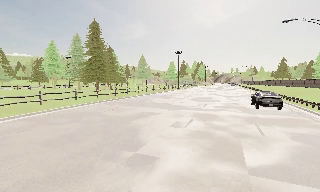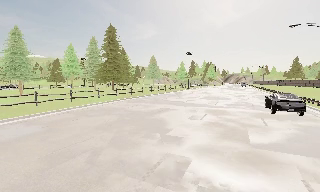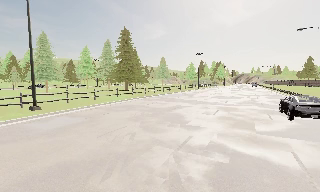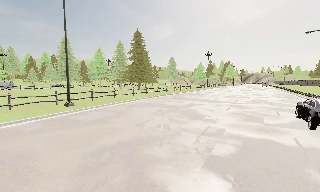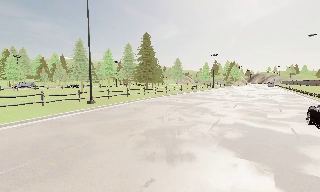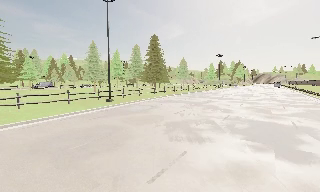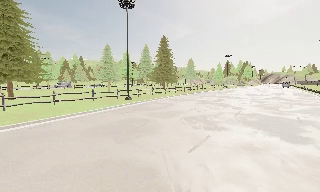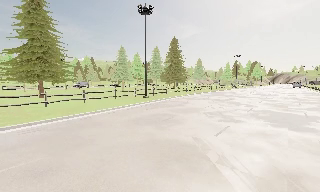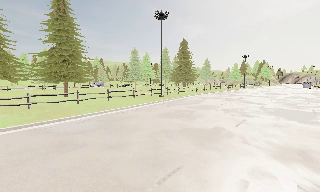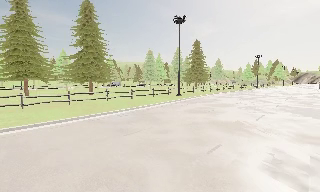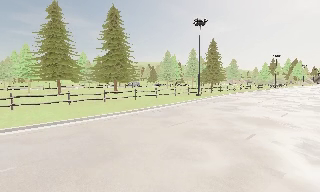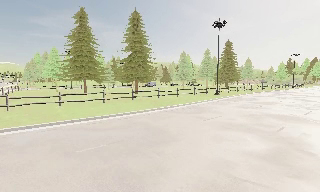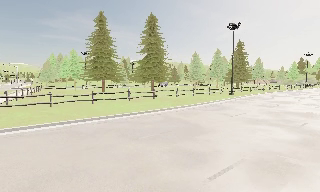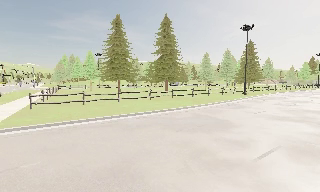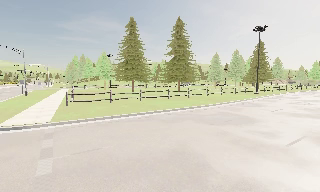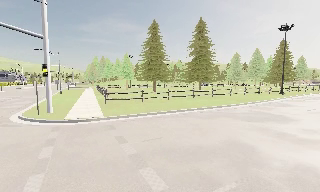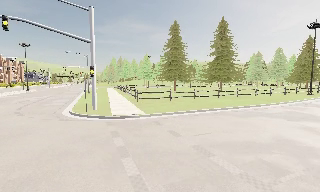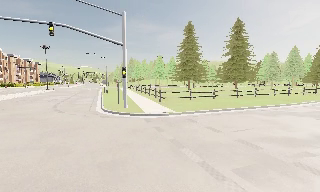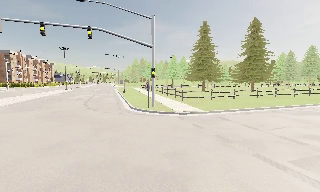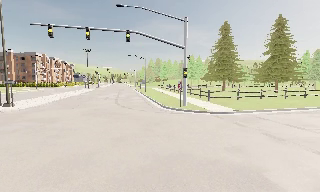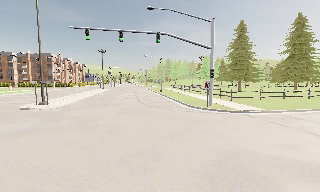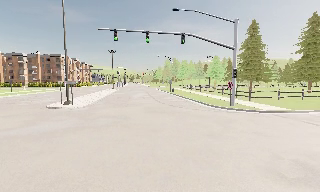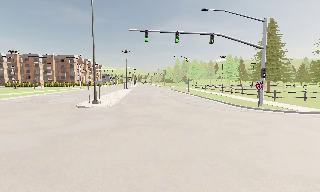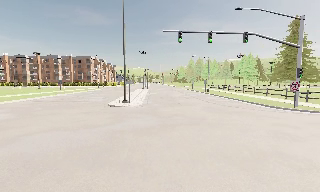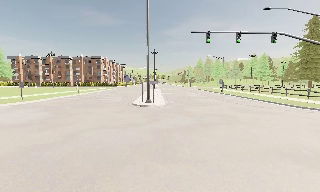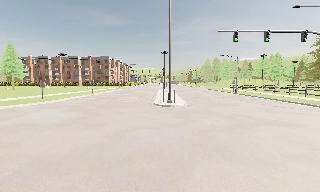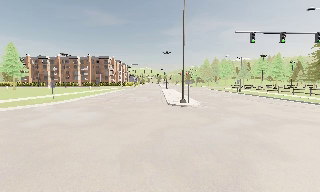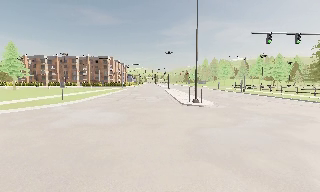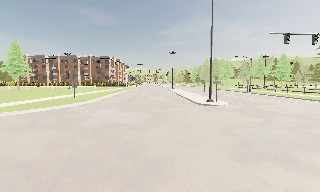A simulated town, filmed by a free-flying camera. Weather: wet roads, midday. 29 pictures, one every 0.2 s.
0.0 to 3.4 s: The camera swings to its left by about 45 degrees, and the scene slides to the right. It travels backward and to its left, about 35 m.
3.4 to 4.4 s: The camera swings to its left by about 15 degrees, and the scene slides to the right. It travels to its left, about 9 m, so close, fixed things drift to the right.
4.4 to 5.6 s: The camera travels to its left, about 11 m, so close, fixed things drift to the right.
The film runs backward here.
